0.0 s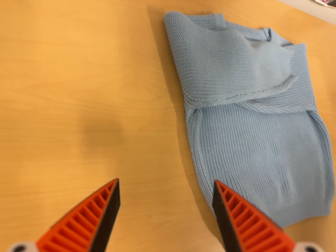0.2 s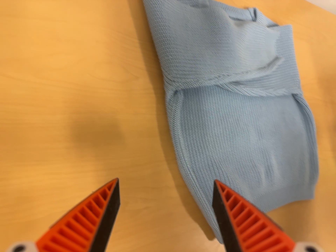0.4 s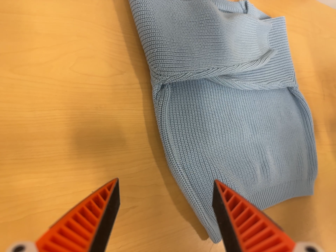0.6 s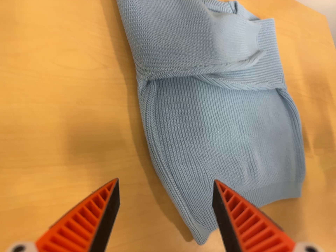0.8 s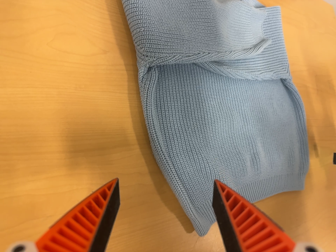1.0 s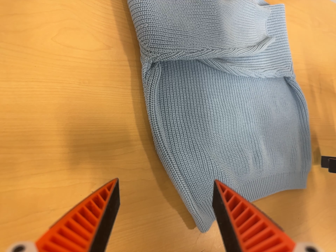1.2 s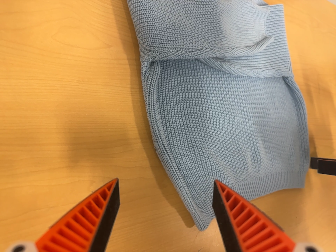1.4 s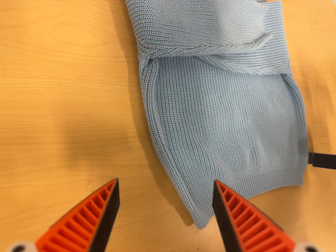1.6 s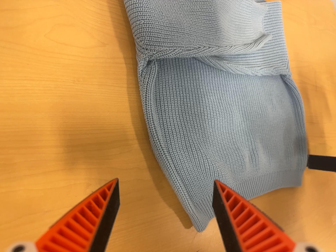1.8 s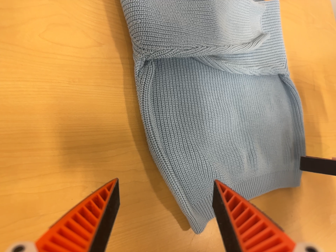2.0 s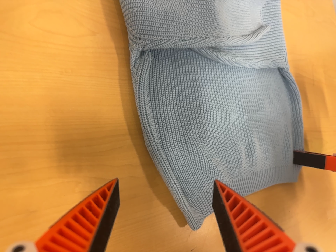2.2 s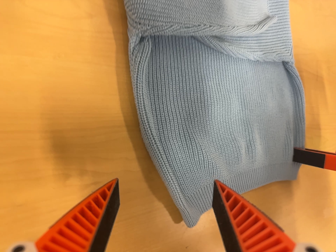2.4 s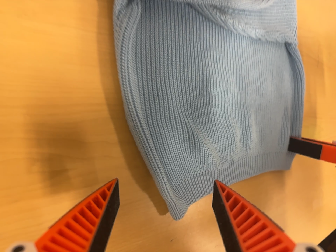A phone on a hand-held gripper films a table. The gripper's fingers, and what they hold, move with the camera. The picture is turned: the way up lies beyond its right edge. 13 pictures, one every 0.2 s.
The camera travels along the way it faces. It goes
forward.
0.0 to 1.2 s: The camera travels forward, to its right and toward the bottom of its view, about 8 cm, so what stands in front looms larger.
1.2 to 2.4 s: The camera travels forward, about 7 cm, so what stands in front looms larger. Its aim tips toward the bottom of its view by about 10 degrees, and the scene shifts upward.
The film runs forward here.
